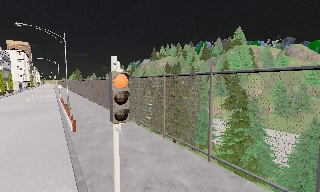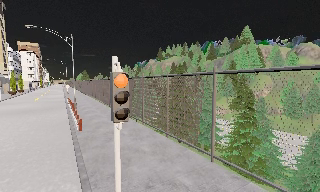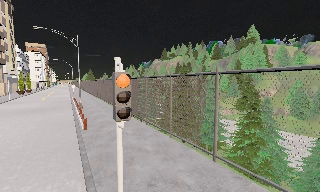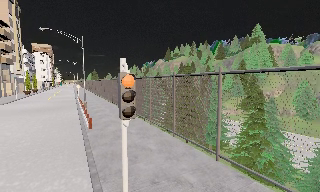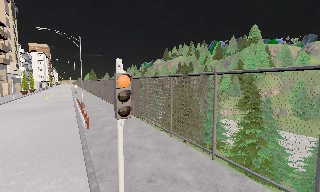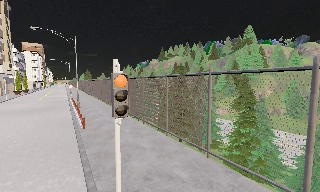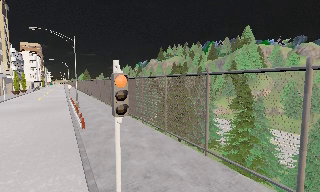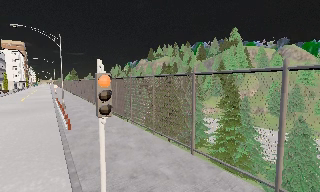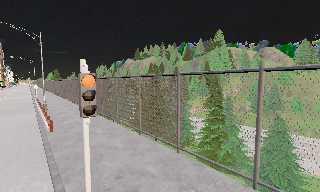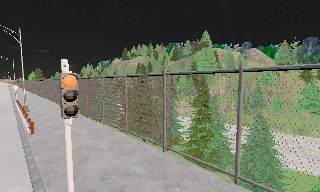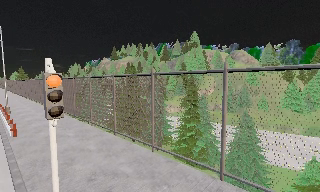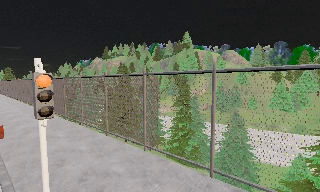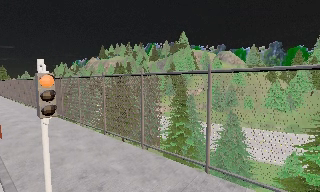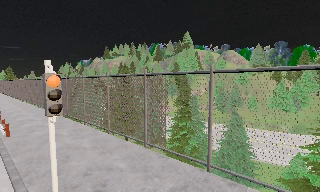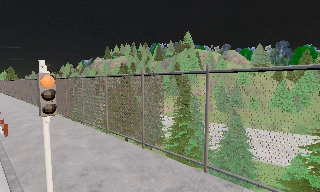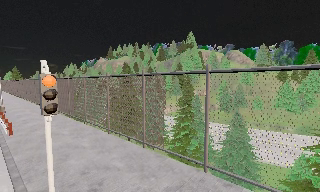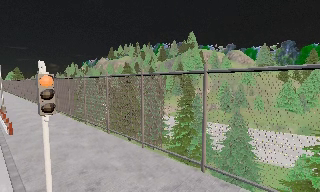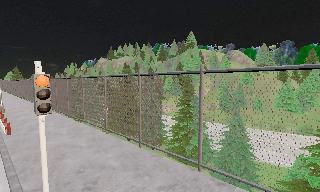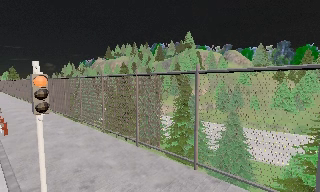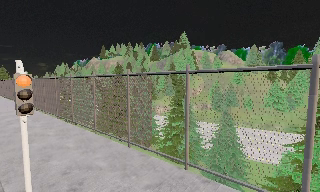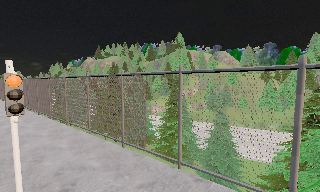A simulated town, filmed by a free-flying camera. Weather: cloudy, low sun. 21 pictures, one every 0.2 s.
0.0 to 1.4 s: The camera travels backward, about 0.5 m, so what stands in front gets smaller.
1.4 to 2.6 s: The camera swings to its right by about 15 degrees, and the scene slides to the left. It travels backward, about 0.5 m, so what stands in front gets smaller.
2.6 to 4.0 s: The camera travels to its right, about 0.5 m, so close, fixed things drift to the left.
The film runs backward here.
